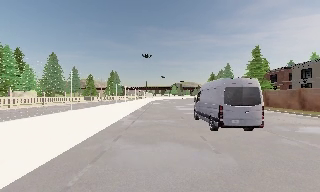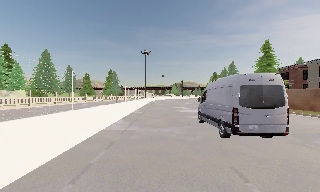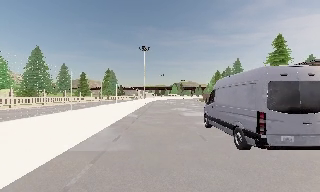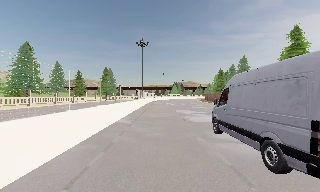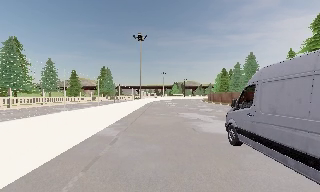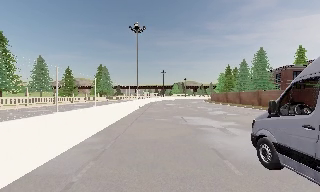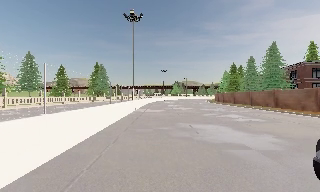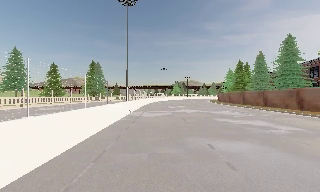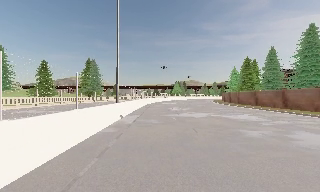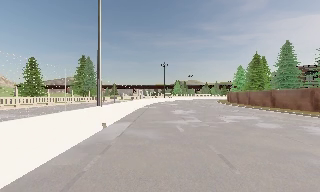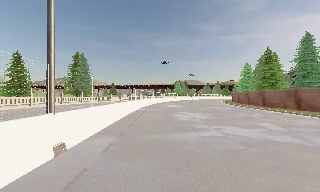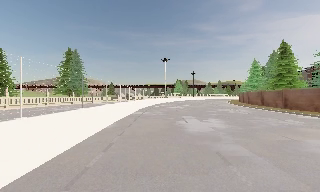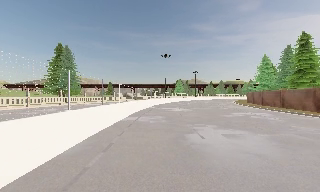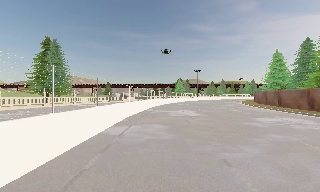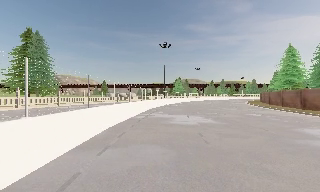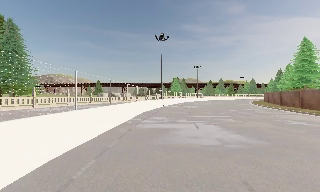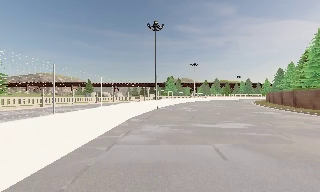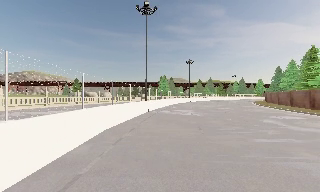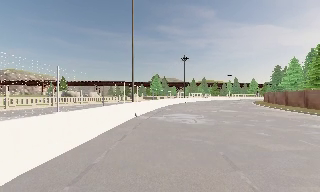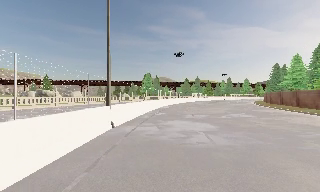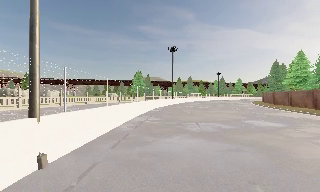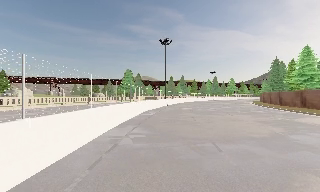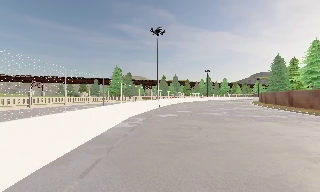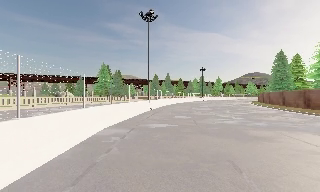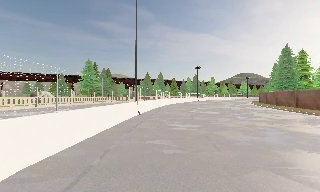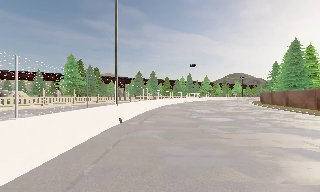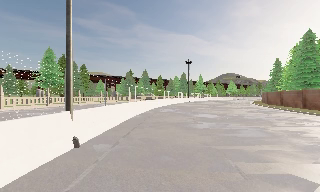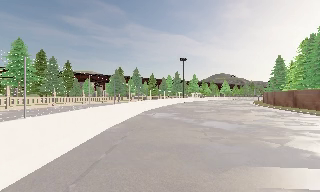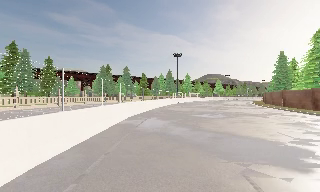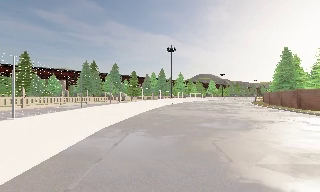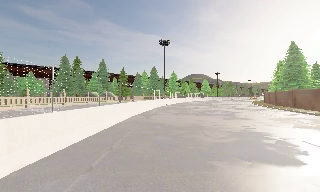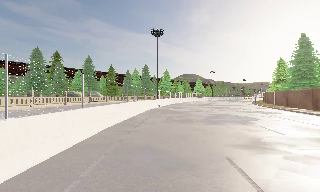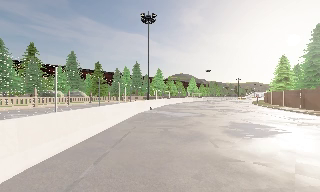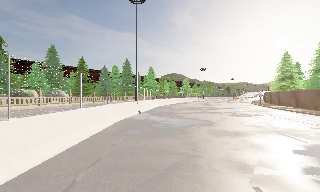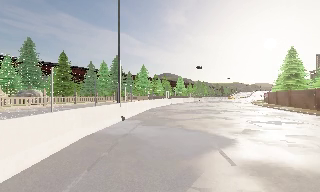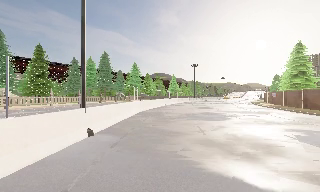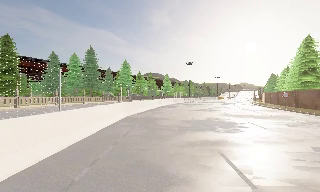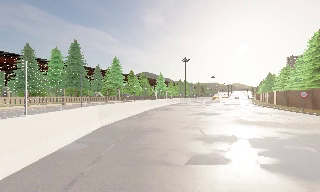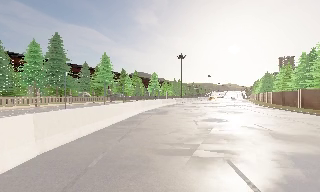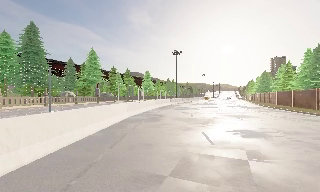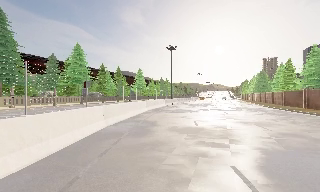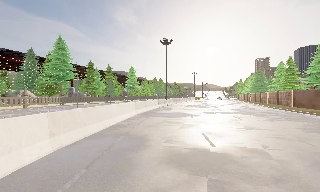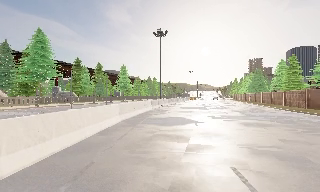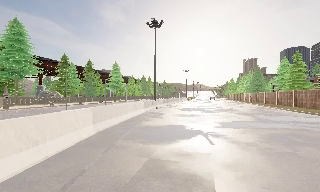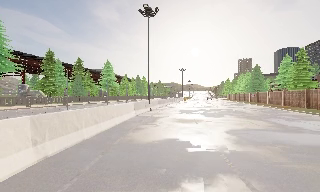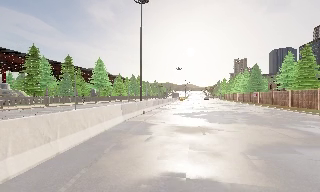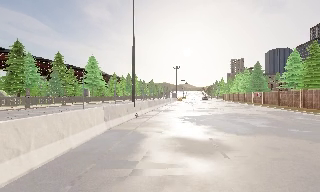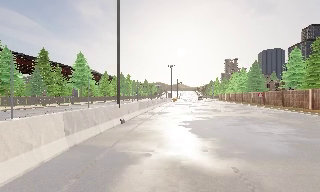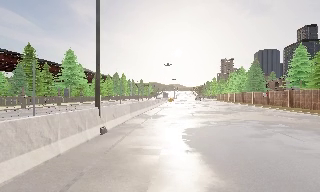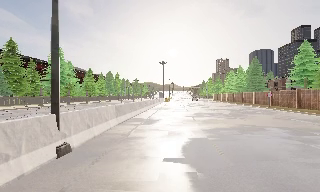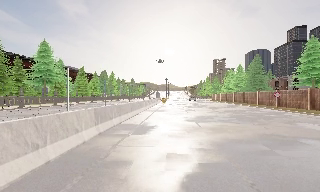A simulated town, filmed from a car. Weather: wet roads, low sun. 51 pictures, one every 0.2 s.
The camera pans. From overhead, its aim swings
clockwise.
The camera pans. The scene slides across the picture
to the left.
0.0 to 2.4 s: The camera travels forward, about 40 m, so what stands in front looms larger.
2.4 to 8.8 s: The camera swings to its right by about 75 degrees, and the scene slides to the left. It travels forward, about 135 m.
8.8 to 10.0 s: The camera travels forward, about 16 m, so what stands in front looms larger.
The film runs forward here.
